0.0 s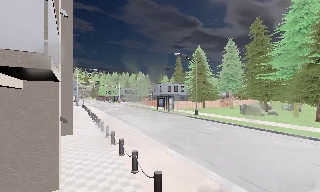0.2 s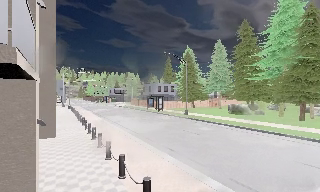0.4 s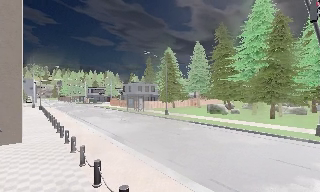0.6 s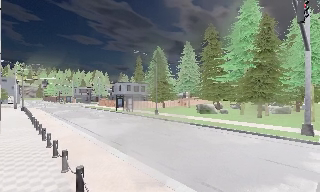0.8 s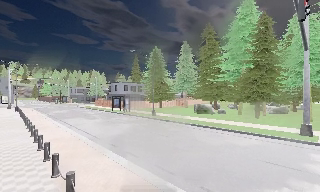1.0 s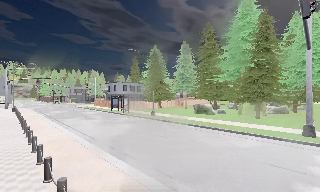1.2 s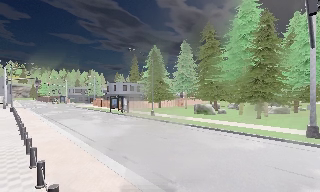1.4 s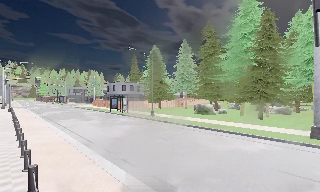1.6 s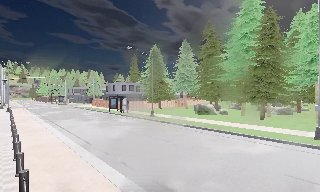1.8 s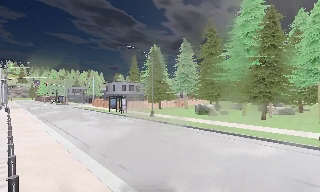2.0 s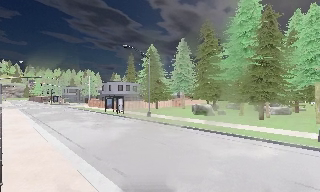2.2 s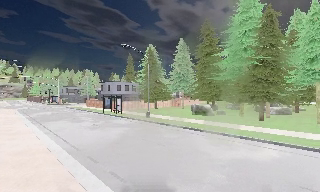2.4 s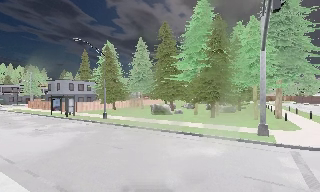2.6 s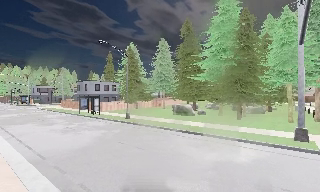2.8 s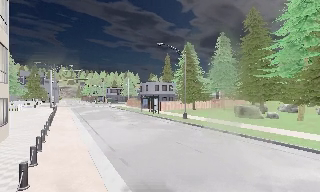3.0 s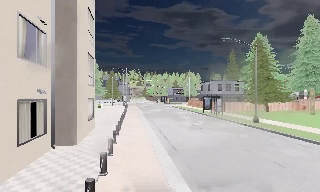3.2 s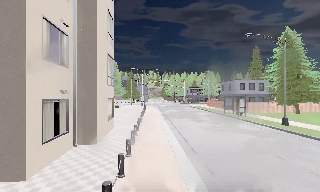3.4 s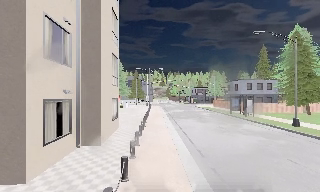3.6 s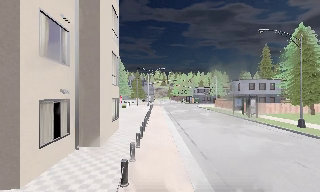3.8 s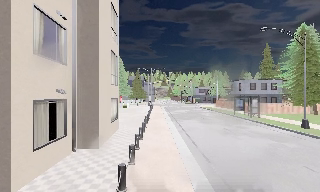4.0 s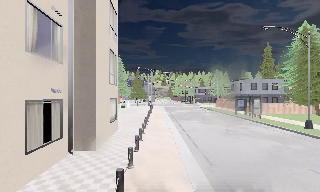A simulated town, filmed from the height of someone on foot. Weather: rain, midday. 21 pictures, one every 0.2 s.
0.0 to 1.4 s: The scene slides to the left, as the camera pans about 15 degrees to its right. It travels forward, about 2 m, so what stands in front looms larger.
1.4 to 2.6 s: The camera travels forward, about 1.5 m, so what stands in front looms larger.
2.6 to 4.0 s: The scene slides to the right, as the camera pans about 50 degrees to its left. It travels forward, about 2 m.
The film runs forward here.
